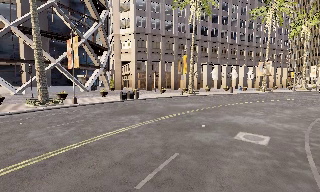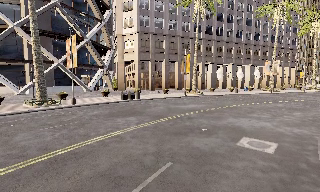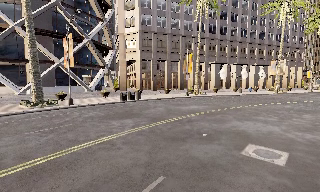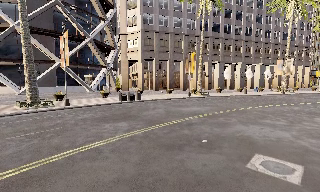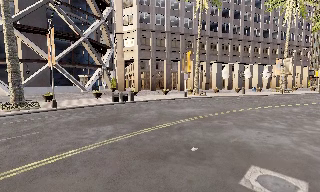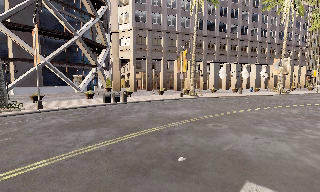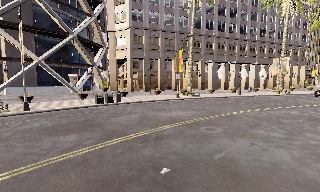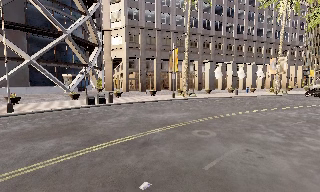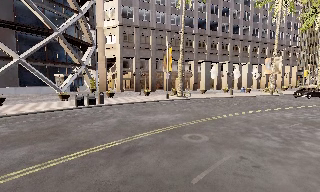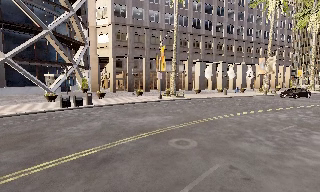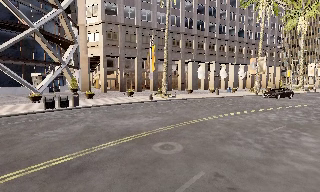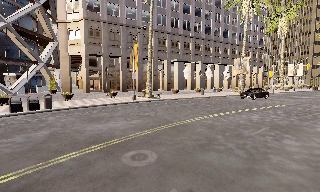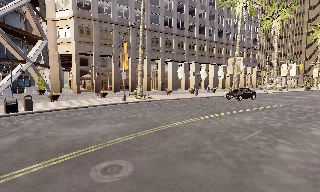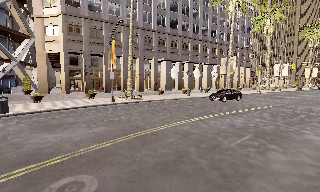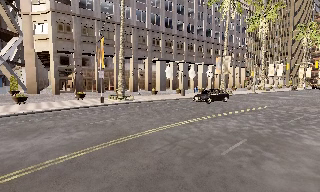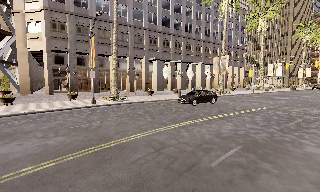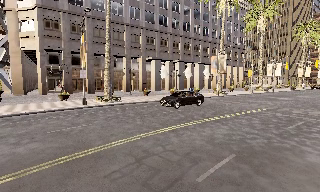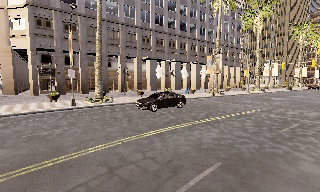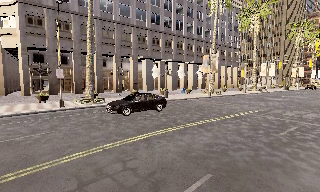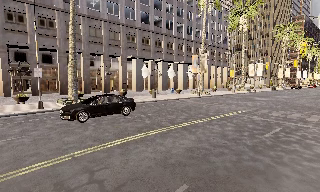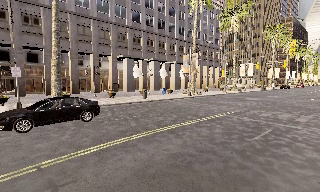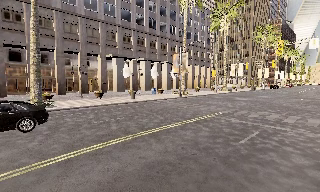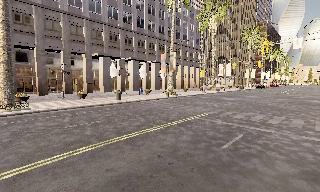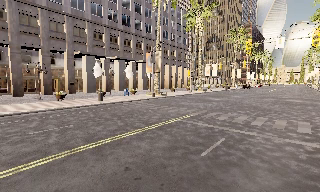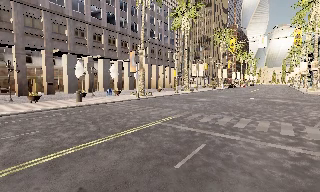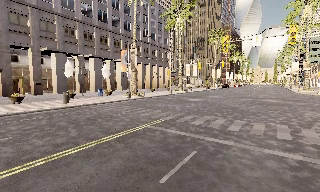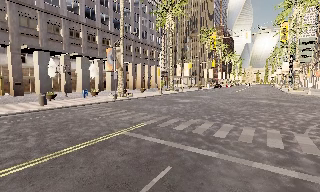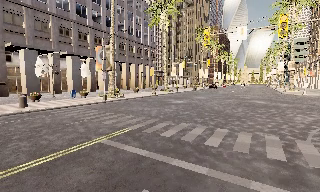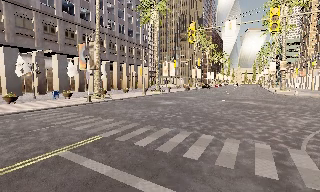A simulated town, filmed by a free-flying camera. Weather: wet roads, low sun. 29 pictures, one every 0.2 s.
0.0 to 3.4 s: The scene slides to the left, as the camera pans about 10 degrees to its right. It travels forward and to its right, about 14 m, so what stands in front looms larger.
3.4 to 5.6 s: The scene slides to the left, as the camera pans about 25 degrees to its right. It travels forward and to its right, about 10 m, so what stands in front looms larger.
The film runs forward here.
